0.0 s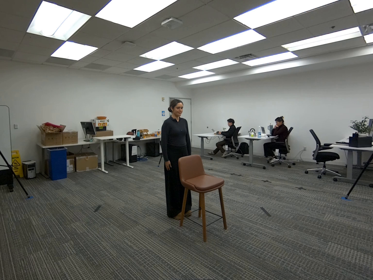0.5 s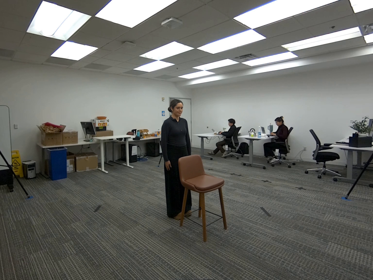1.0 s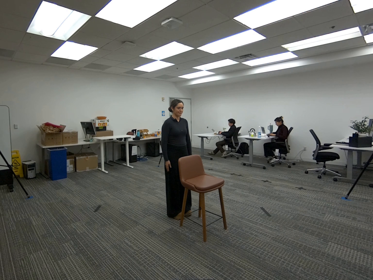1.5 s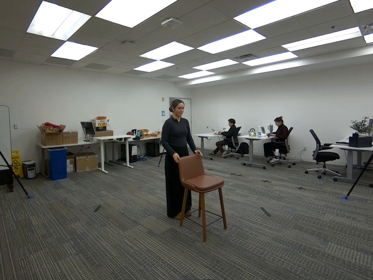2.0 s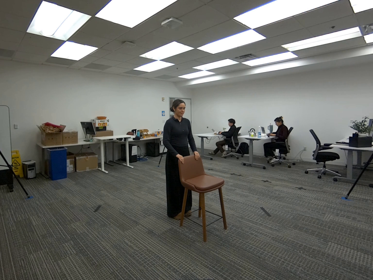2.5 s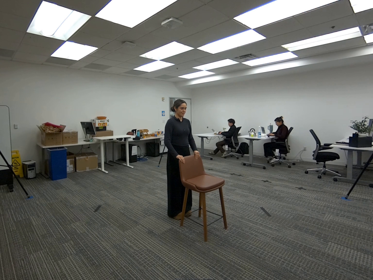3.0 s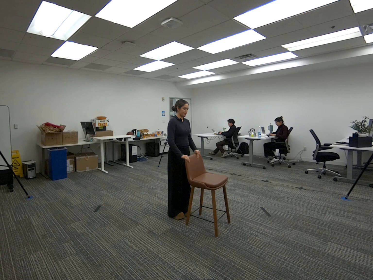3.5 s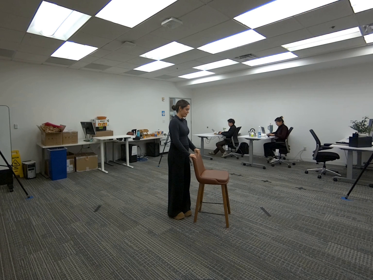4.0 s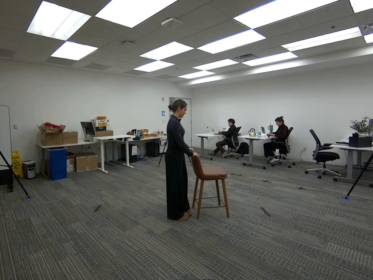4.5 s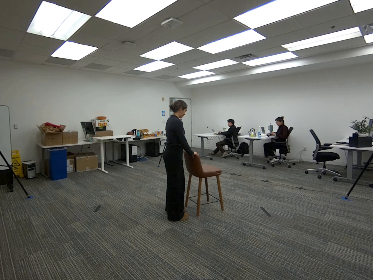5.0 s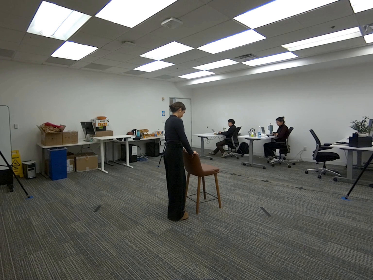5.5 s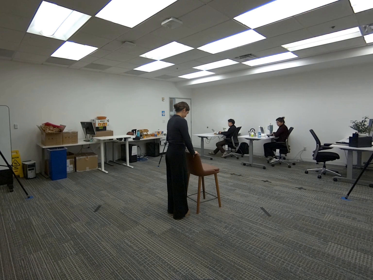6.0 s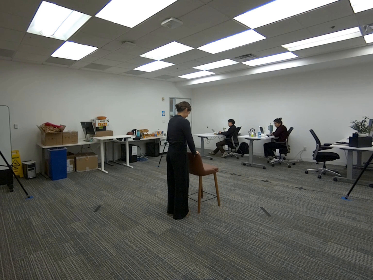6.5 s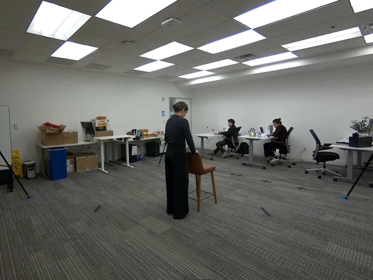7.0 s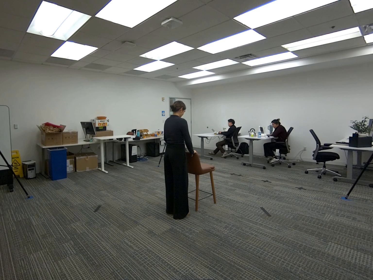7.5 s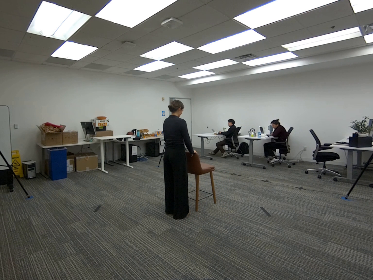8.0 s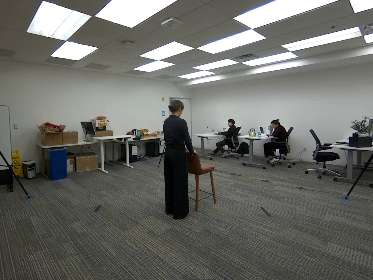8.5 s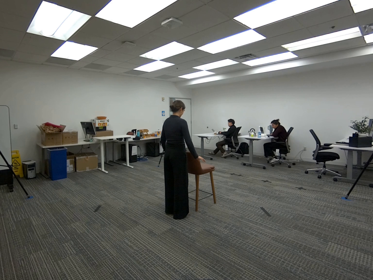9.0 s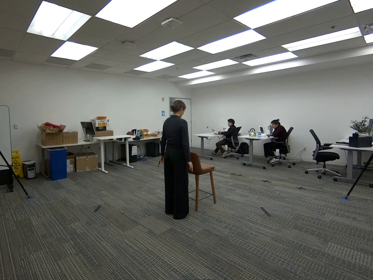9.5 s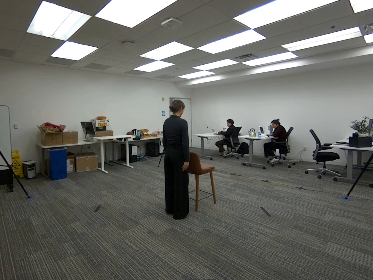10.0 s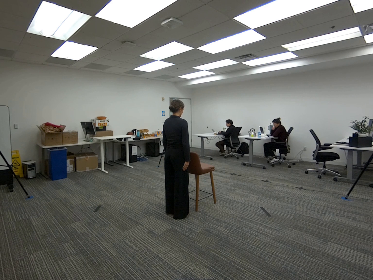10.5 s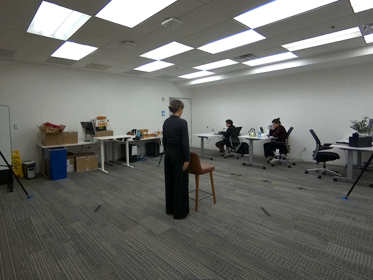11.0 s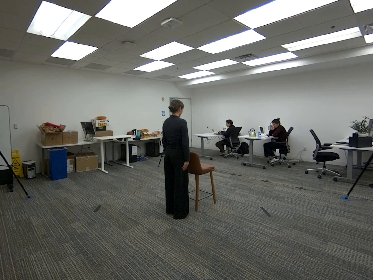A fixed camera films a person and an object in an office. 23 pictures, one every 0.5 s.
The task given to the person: Walk over to the tall bar stool and grasp the stool with both hands rotating the bar stool 90° and then placing the tall bar stool back on the ground.
